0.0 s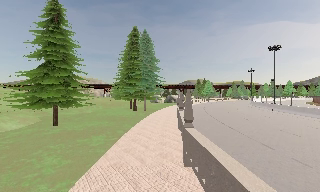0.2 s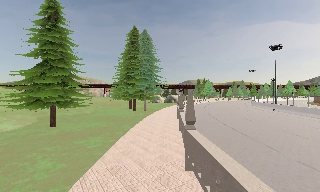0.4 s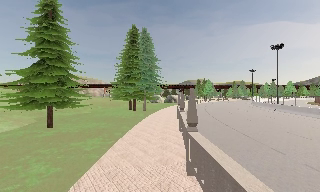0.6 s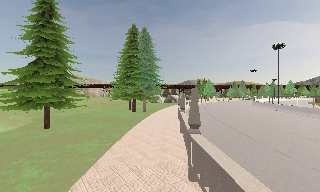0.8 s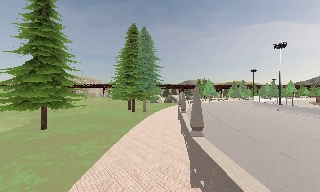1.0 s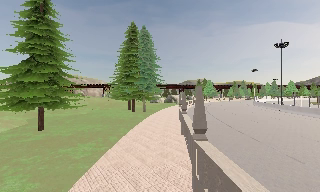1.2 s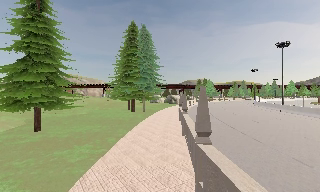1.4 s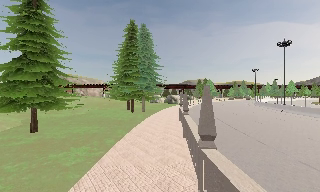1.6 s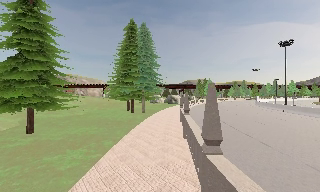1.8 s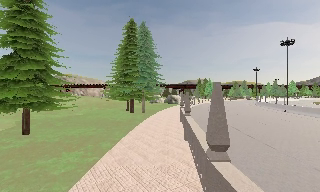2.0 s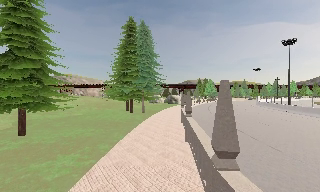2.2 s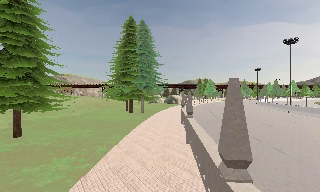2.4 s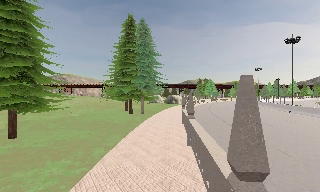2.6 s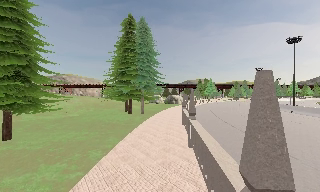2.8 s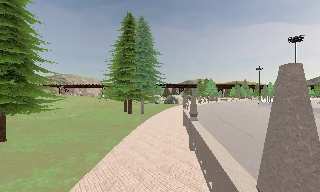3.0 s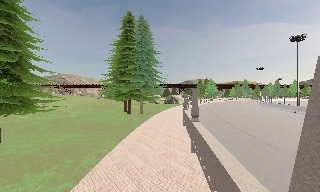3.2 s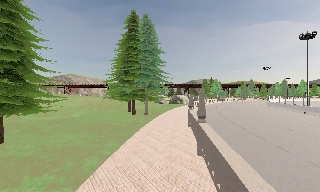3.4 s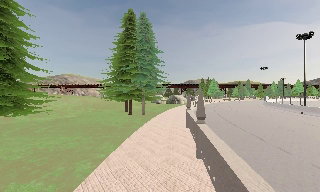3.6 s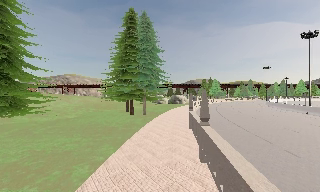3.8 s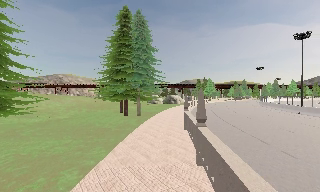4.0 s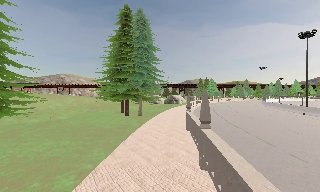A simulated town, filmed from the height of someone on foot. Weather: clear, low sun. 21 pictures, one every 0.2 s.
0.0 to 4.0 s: The camera travels forward, about 7 m, so what stands in front looms larger.
The film runs forward here.
